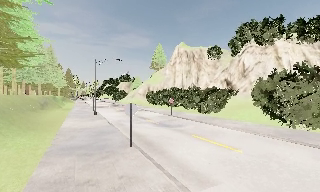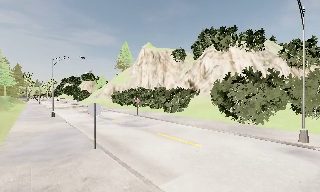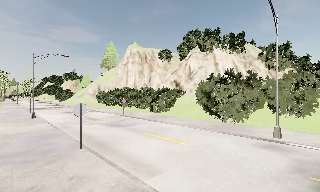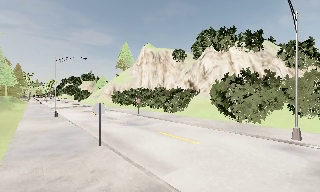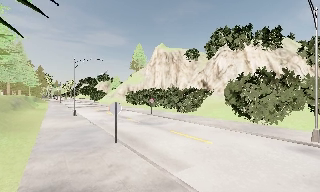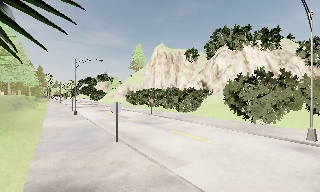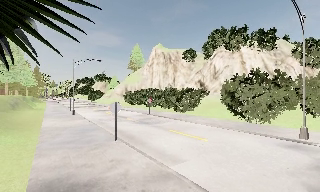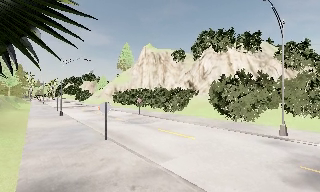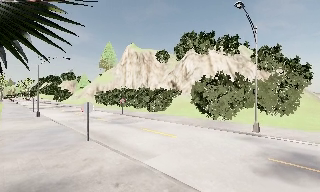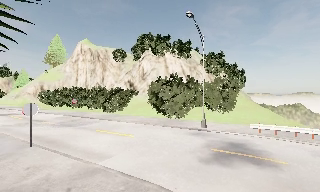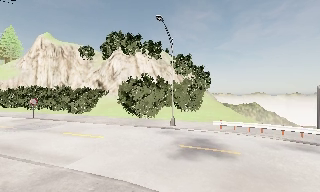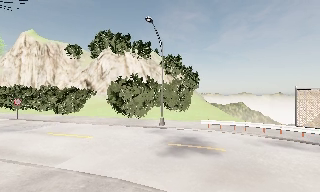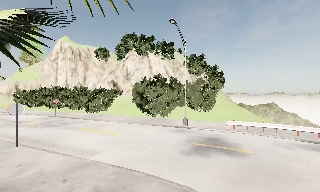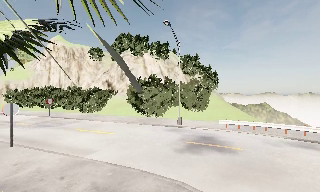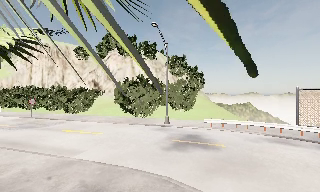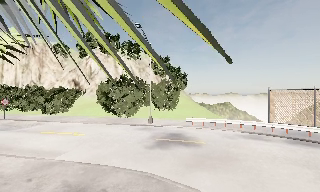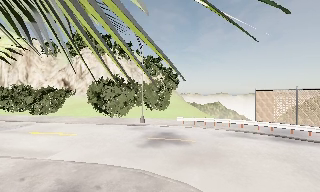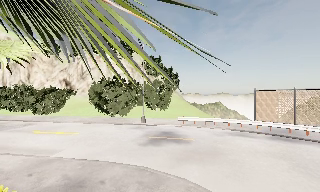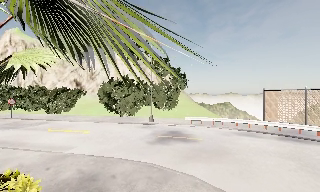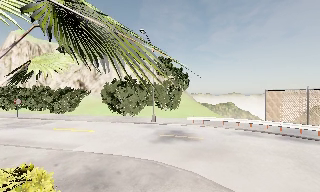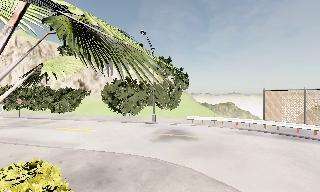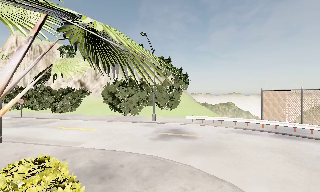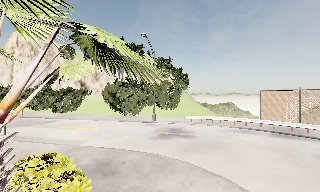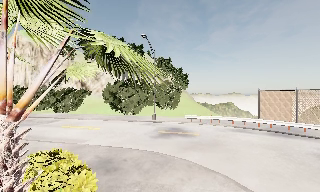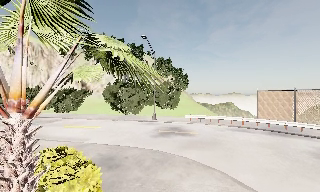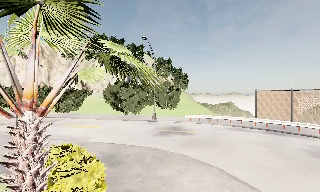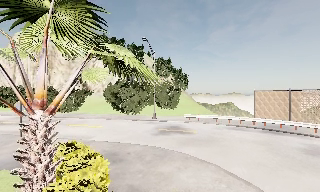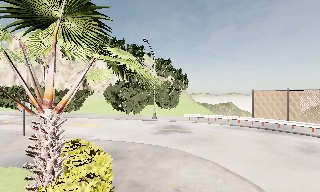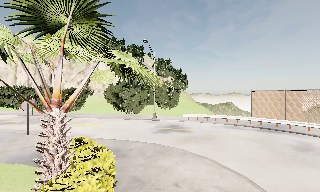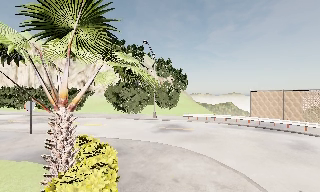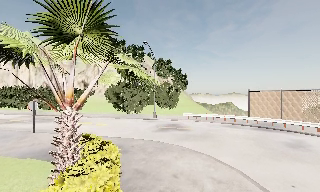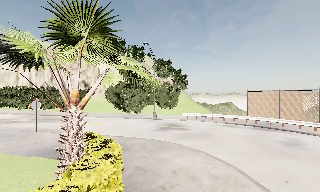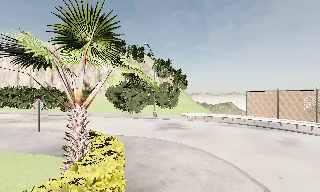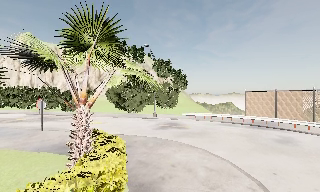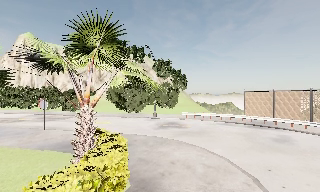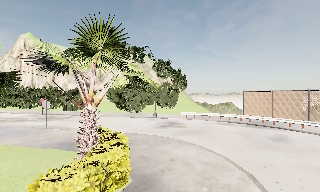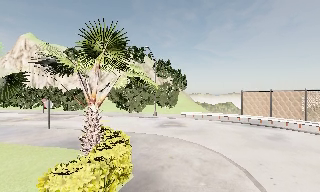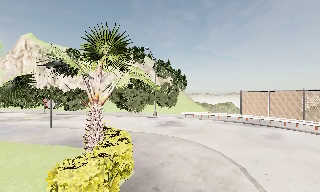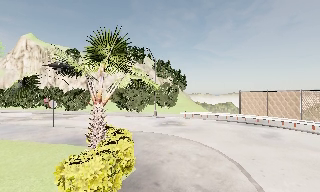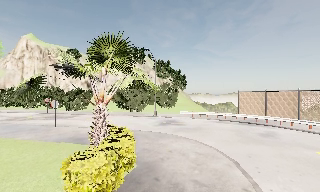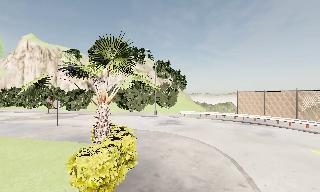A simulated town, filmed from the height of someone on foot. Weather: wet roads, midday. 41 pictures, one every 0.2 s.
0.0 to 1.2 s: The camera travels backward, about 1.5 m, so what stands in front gets smaller.
1.2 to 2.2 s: The camera pans to its right, which is clockwise from overhead, by about 40 degrees. It travels backward, about 1 m.
2.2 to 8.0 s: The camera travels backward, about 7 m, so what stands in front gets smaller.
The film runs backward here.
